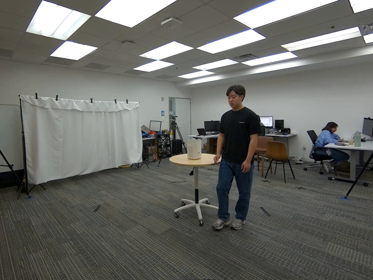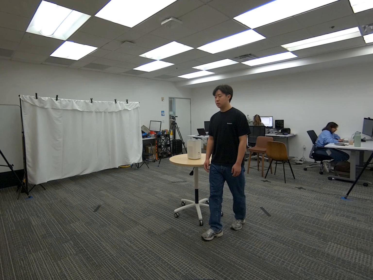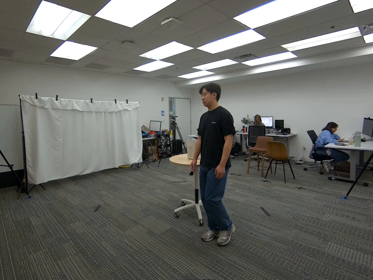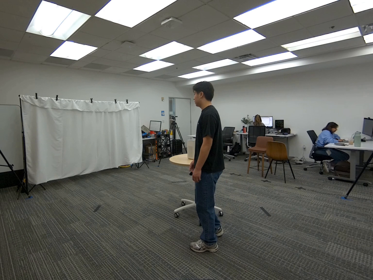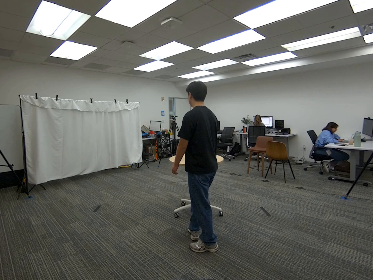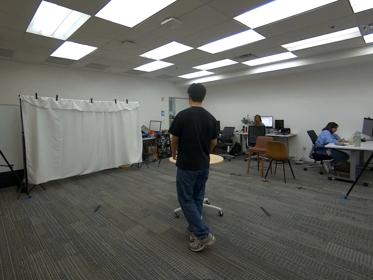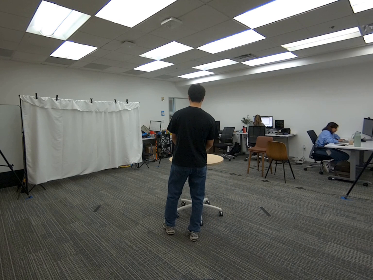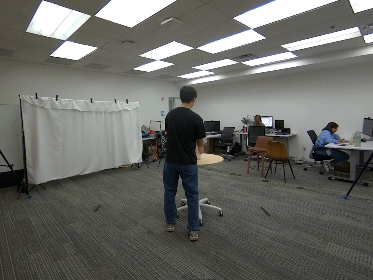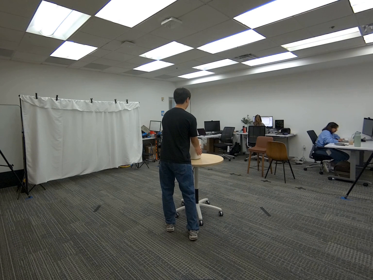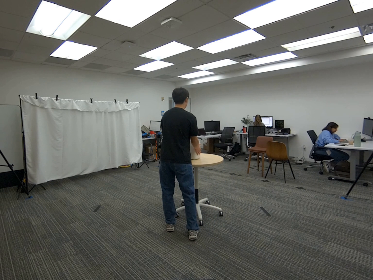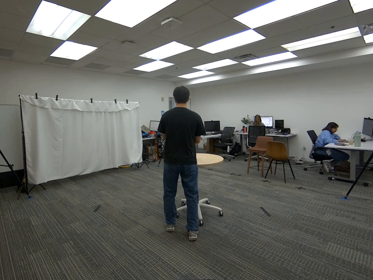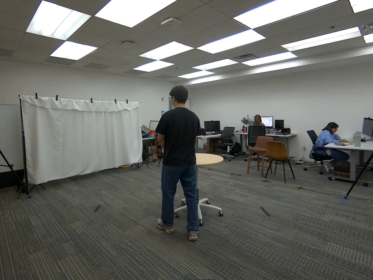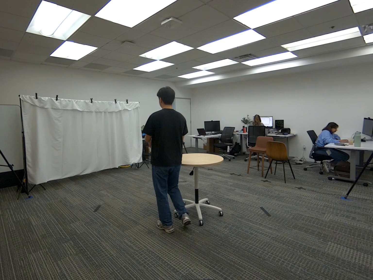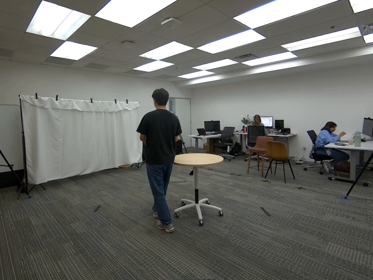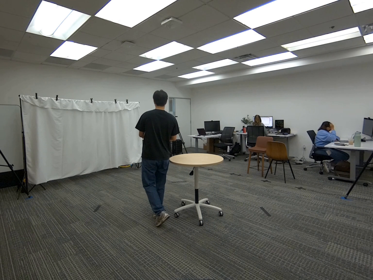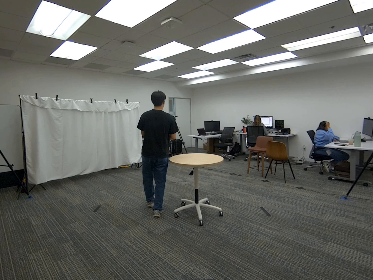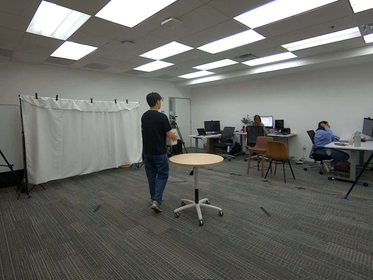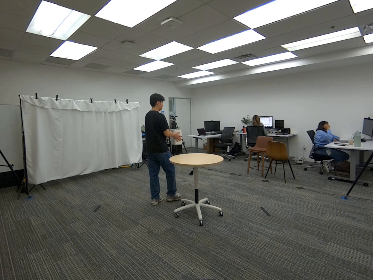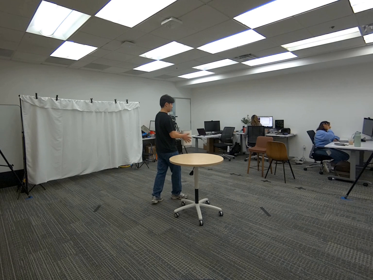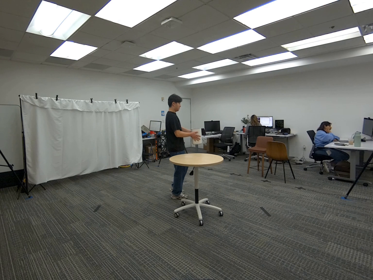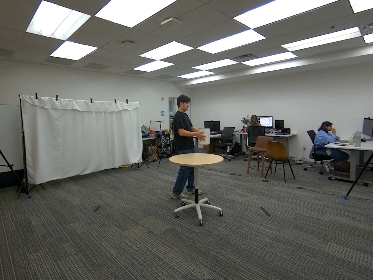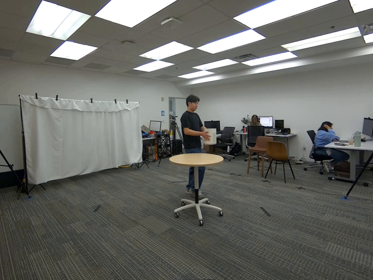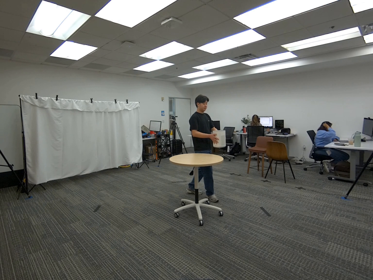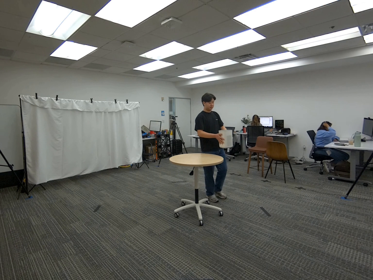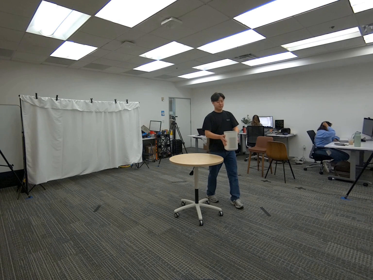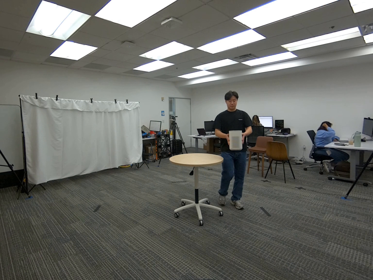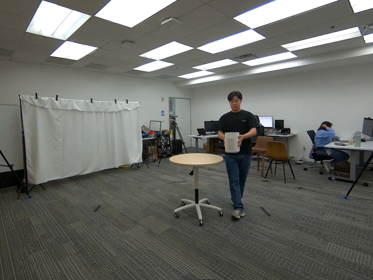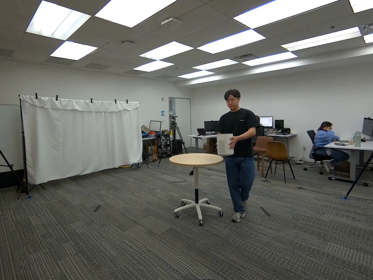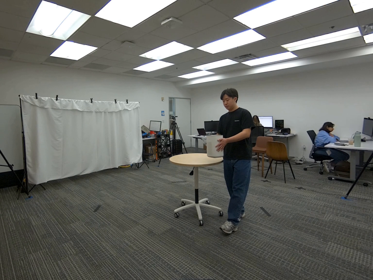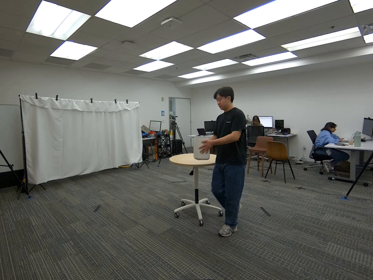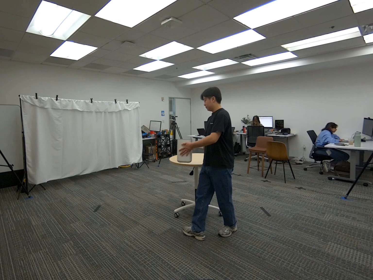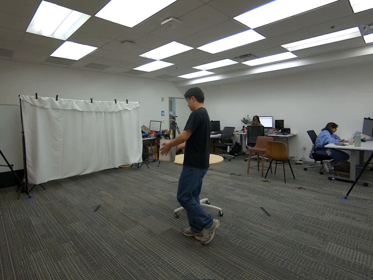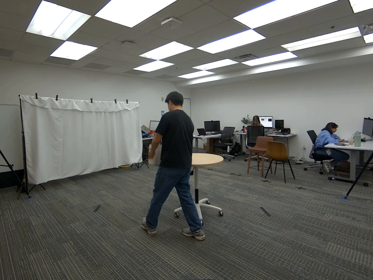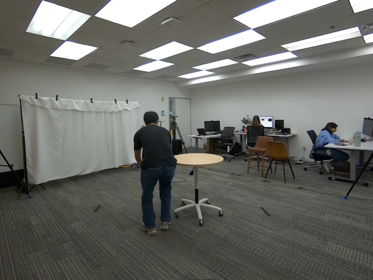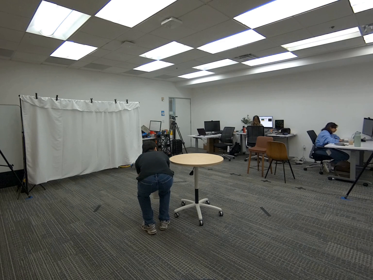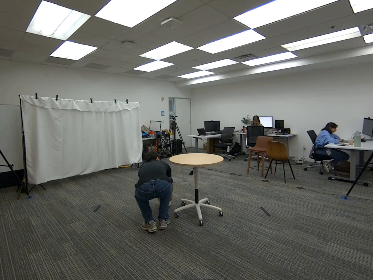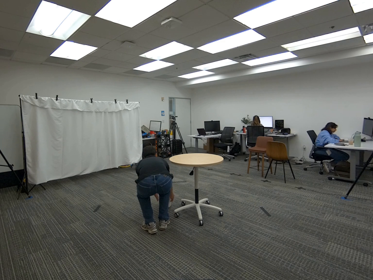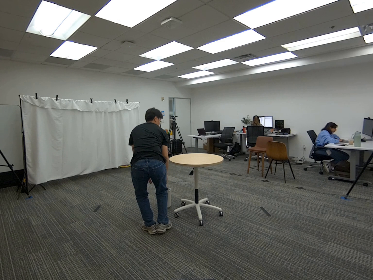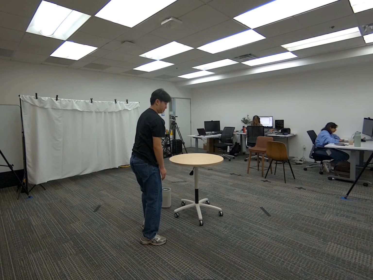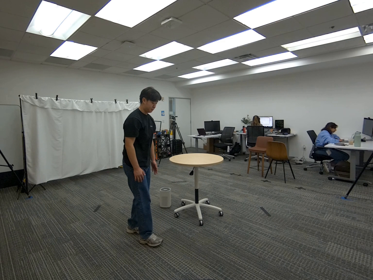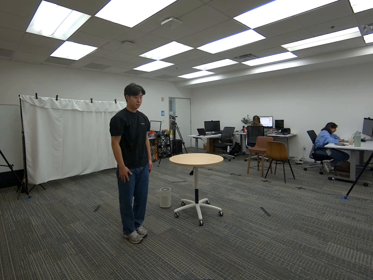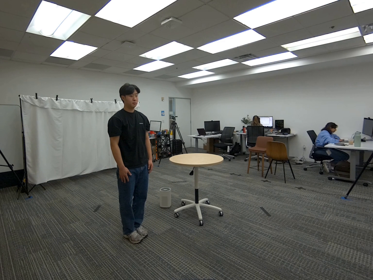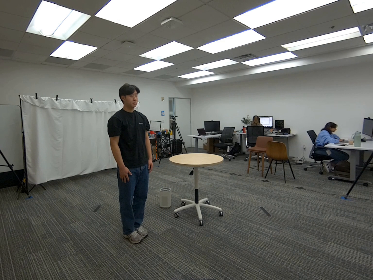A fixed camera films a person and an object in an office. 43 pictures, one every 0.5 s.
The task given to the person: Walk over to the Air Purifier on the round table and pick up with both hands. Walk around the round table and place on the ground when finished.
